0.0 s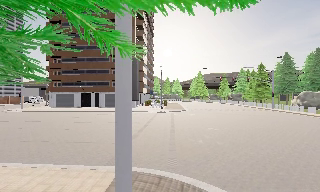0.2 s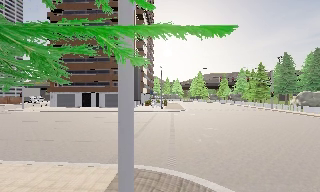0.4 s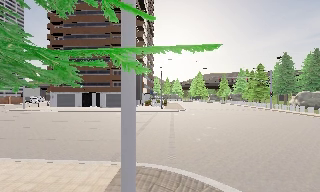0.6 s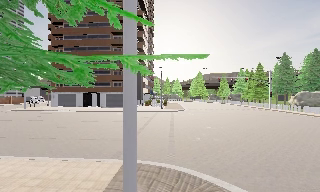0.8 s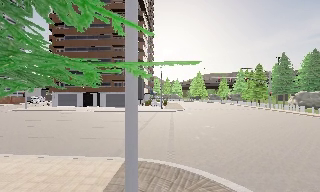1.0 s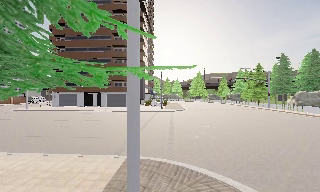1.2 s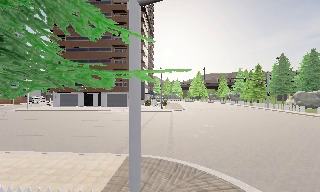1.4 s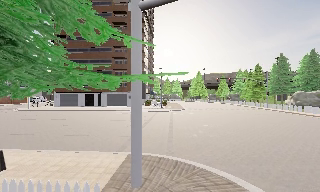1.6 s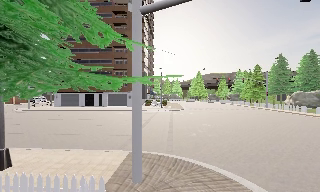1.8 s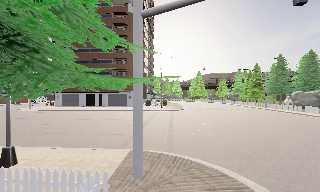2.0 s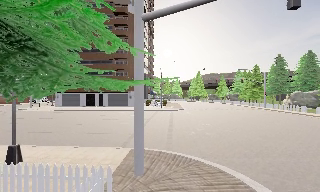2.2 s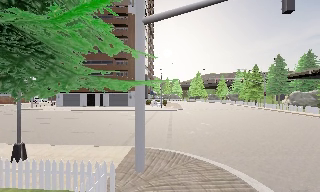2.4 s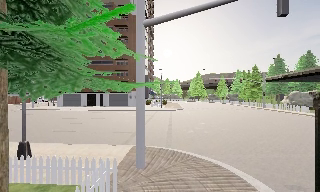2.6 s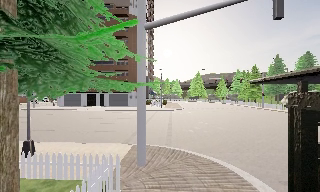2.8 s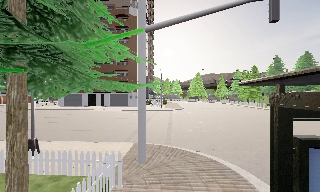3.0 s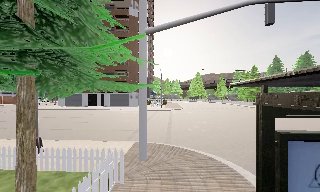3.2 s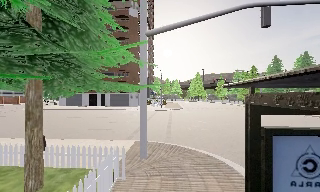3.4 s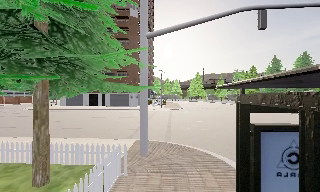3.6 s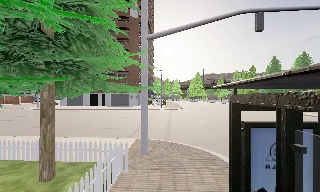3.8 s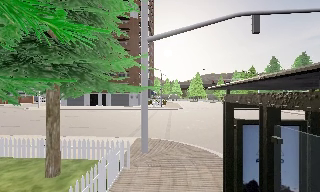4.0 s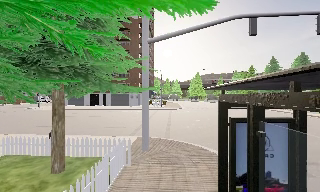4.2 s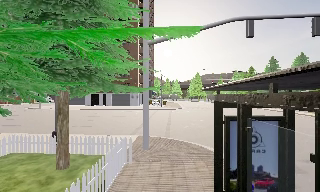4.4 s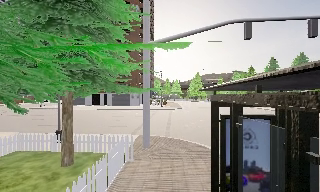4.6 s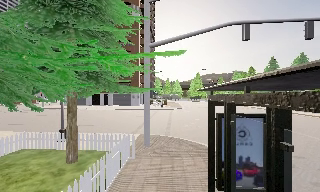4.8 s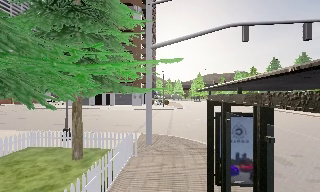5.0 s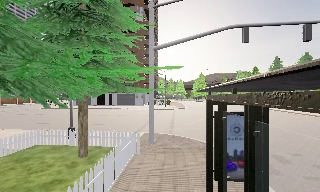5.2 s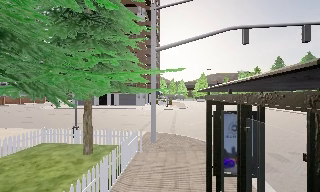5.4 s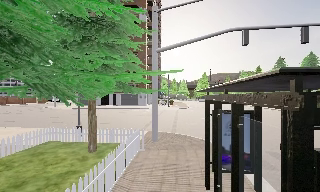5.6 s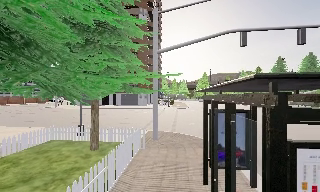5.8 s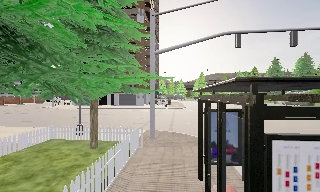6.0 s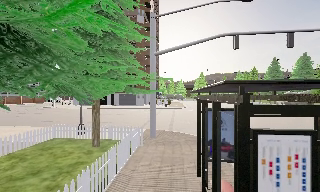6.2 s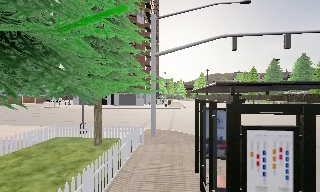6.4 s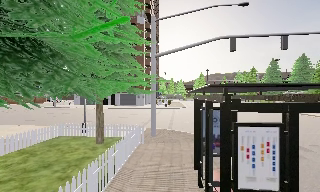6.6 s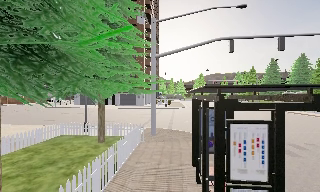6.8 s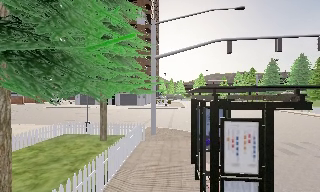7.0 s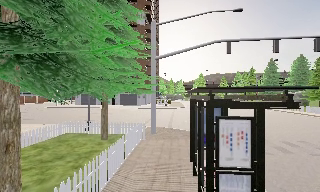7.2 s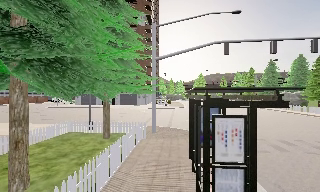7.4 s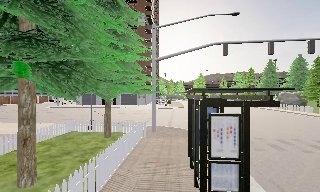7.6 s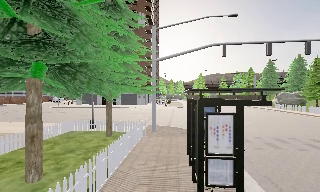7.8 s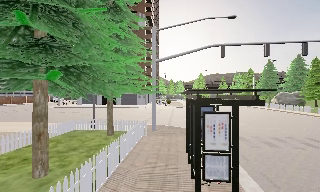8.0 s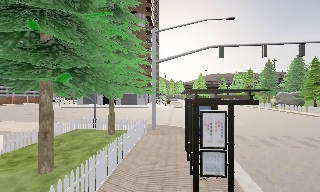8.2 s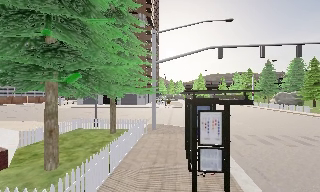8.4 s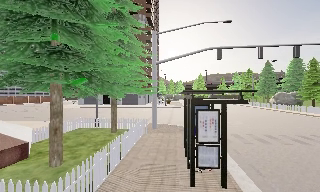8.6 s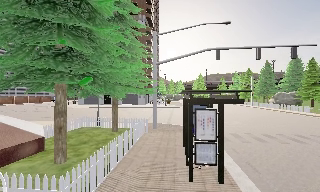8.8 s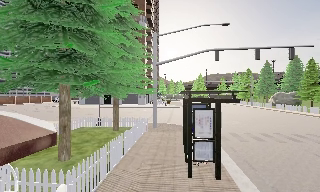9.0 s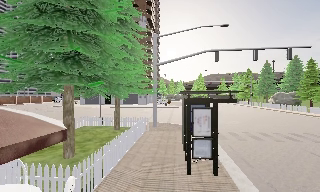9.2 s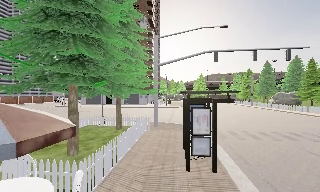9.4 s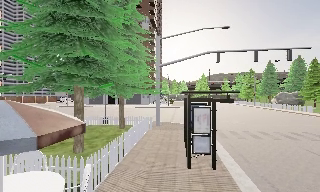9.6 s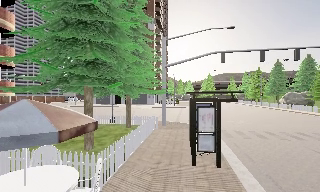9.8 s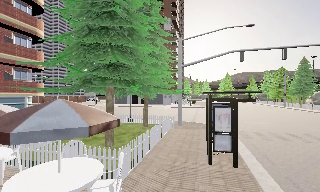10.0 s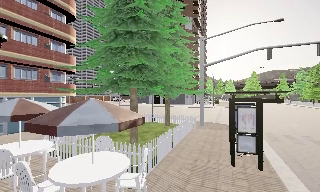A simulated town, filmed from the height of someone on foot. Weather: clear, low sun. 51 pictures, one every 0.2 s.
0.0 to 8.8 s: The camera travels backward, about 10 m, so what stands in front gets smaller.
8.8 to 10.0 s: The scene slides to the right, as the camera pans about 15 degrees to its left. It travels backward, about 1.5 m, so what stands in front gets smaller.
The film runs backward here.
